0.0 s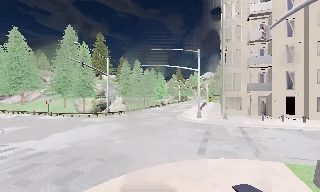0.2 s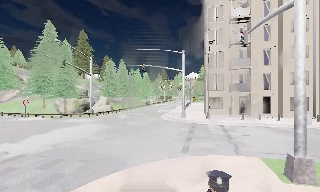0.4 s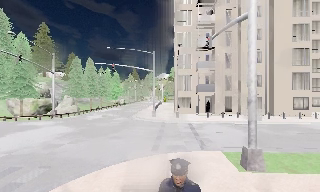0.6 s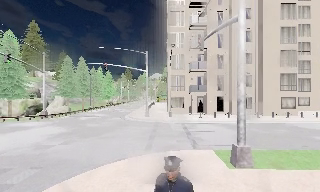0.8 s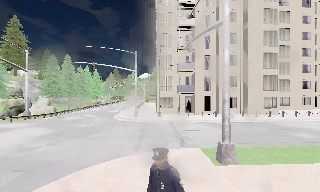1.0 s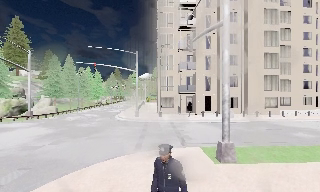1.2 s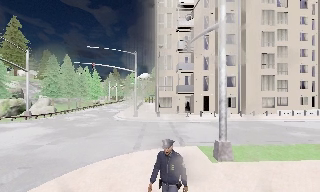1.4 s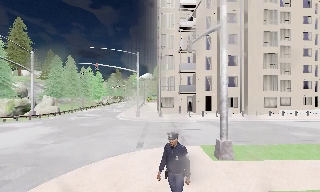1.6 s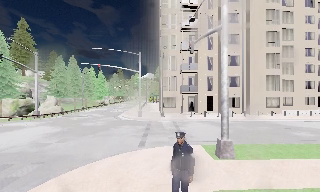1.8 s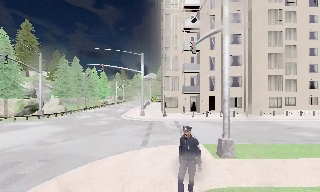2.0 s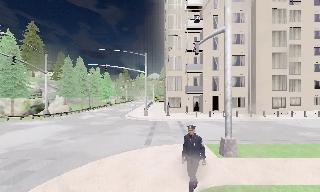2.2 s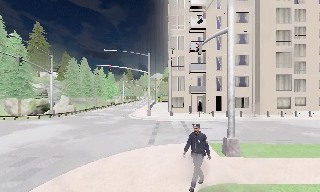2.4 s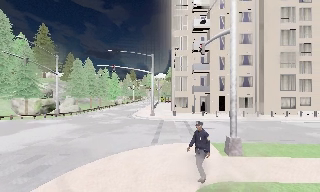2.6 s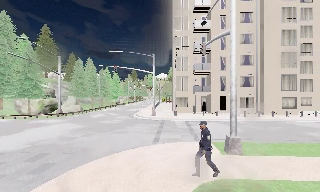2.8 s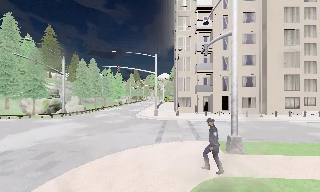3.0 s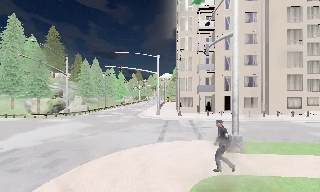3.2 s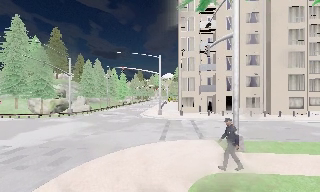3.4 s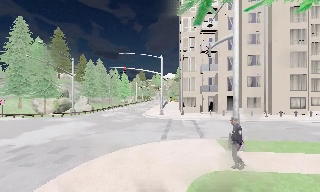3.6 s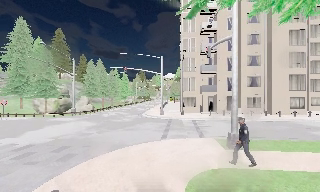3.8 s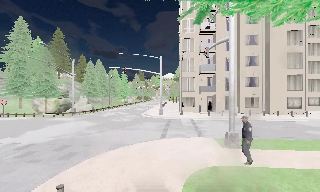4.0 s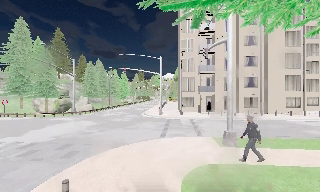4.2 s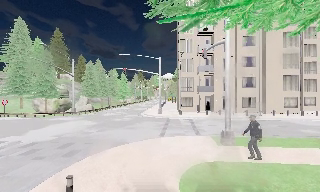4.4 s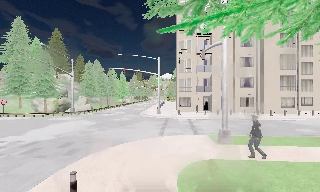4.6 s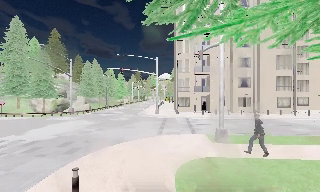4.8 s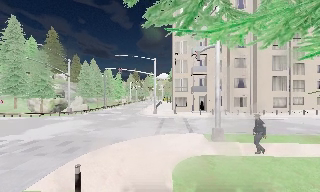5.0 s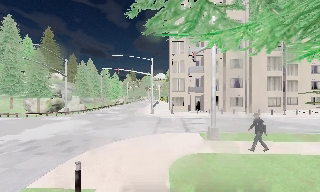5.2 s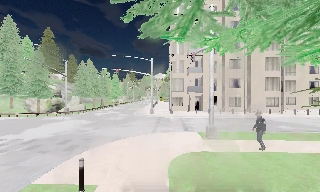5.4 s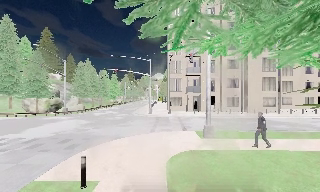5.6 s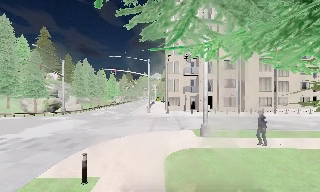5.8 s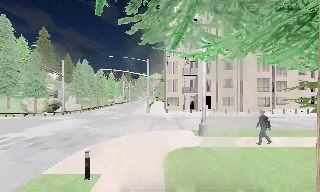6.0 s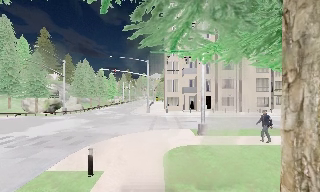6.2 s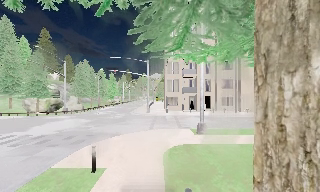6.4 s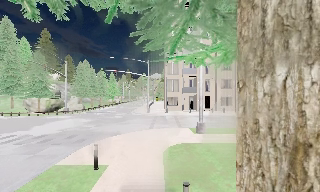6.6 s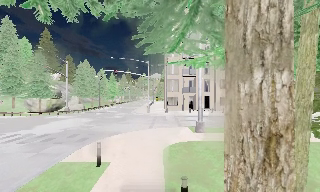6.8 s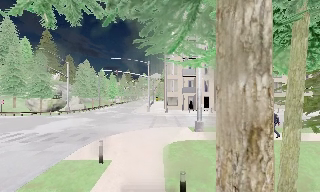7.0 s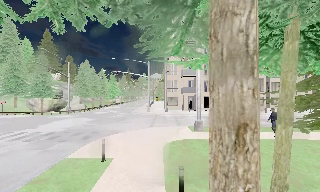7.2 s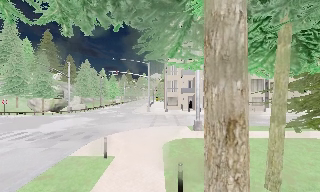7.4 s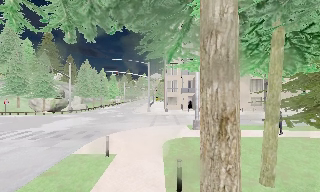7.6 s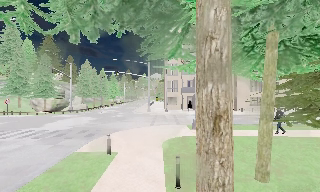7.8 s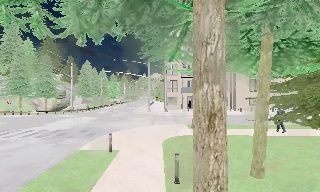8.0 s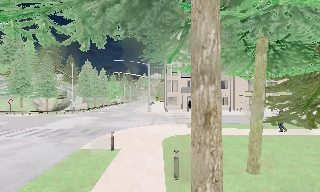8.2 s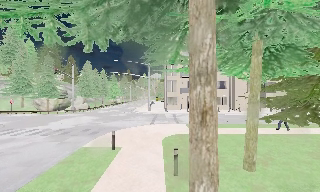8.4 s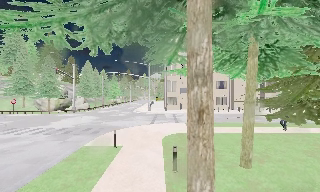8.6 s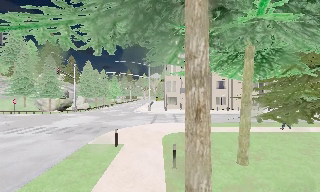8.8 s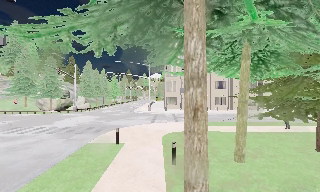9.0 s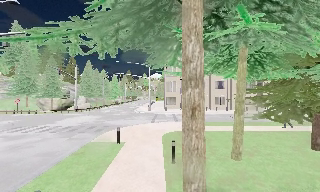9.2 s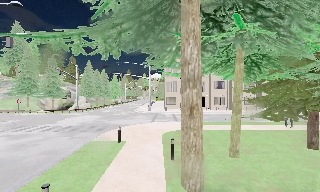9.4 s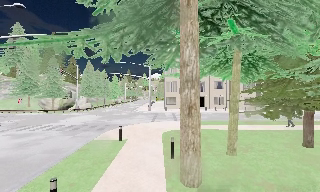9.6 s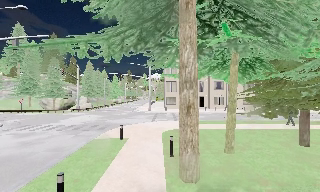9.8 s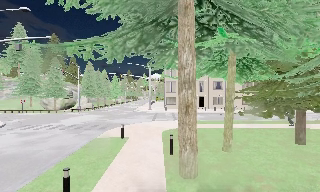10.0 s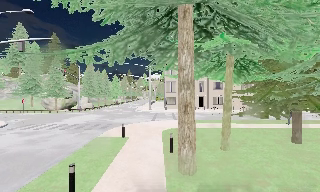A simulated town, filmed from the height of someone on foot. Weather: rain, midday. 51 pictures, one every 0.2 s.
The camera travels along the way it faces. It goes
backward.
0.0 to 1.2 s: The scene slides to the left, as the camera pans about 20 degrees to its right. It travels backward, about 0.5 m, so what stands in front gets smaller.
1.2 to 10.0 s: The camera travels backward, about 9 m, so what stands in front gets smaller.
The film runs backward here.
